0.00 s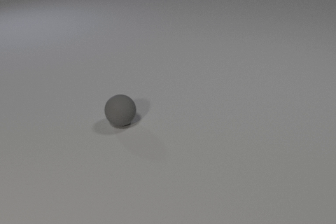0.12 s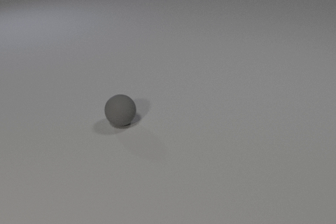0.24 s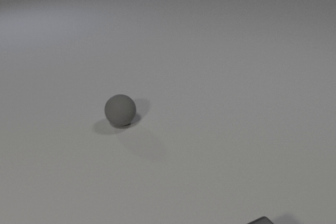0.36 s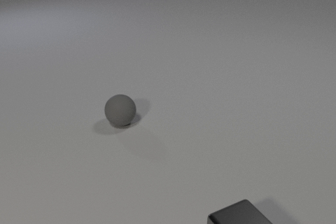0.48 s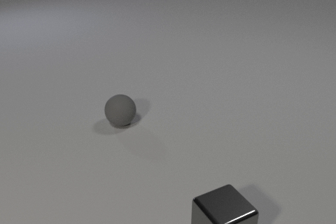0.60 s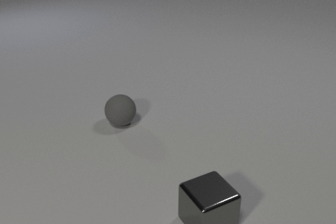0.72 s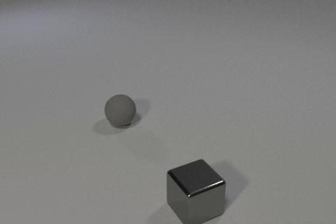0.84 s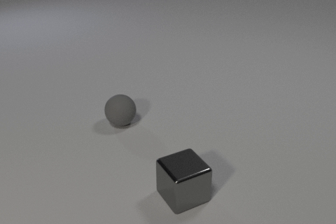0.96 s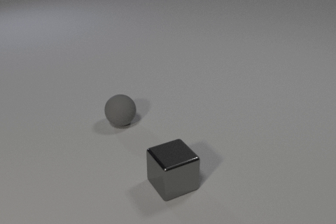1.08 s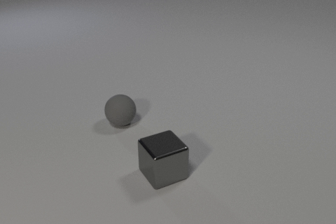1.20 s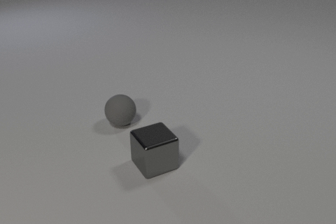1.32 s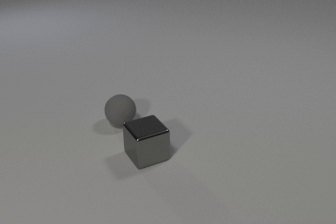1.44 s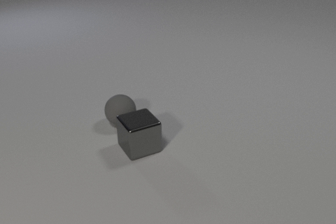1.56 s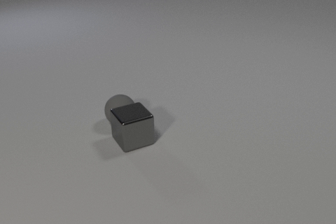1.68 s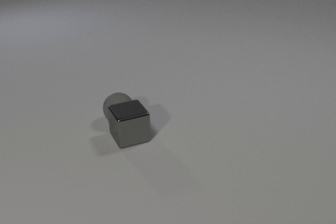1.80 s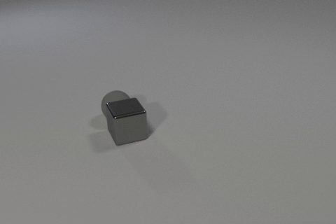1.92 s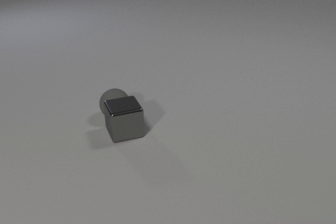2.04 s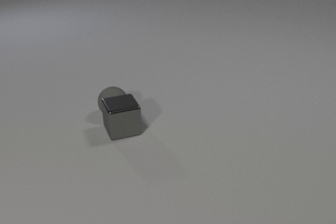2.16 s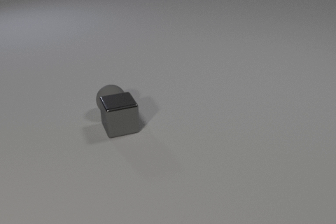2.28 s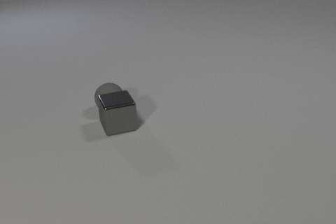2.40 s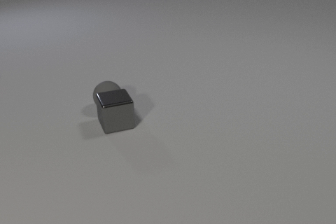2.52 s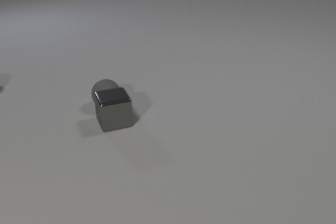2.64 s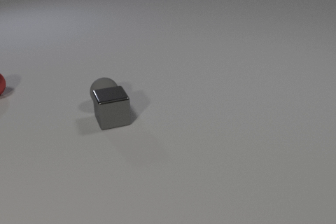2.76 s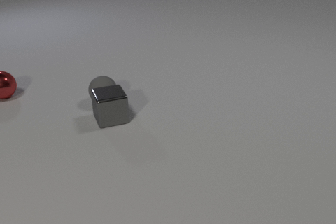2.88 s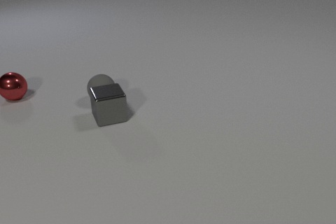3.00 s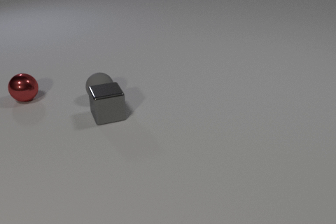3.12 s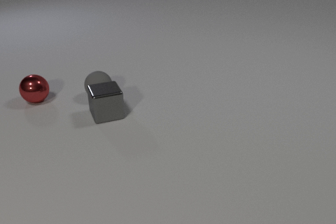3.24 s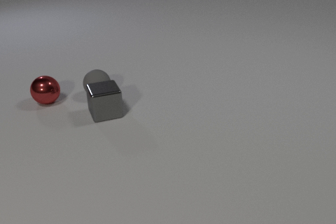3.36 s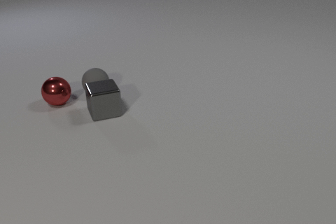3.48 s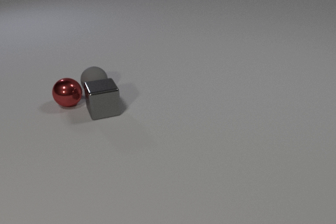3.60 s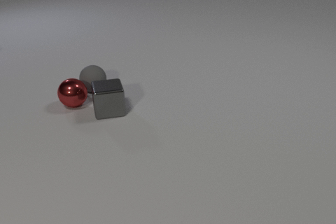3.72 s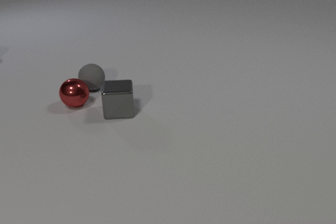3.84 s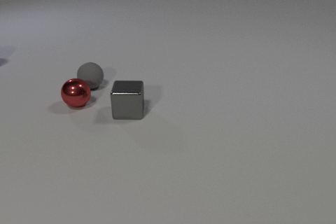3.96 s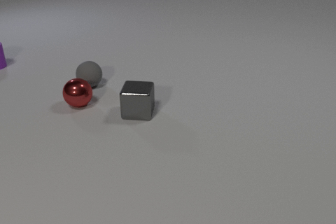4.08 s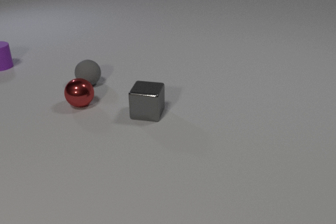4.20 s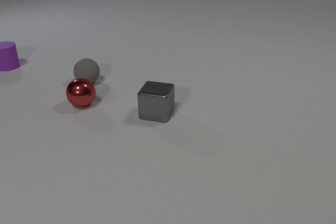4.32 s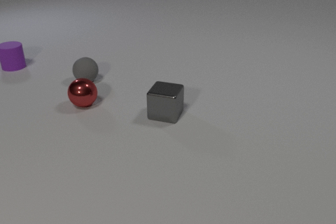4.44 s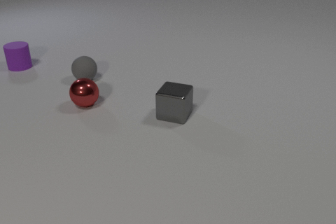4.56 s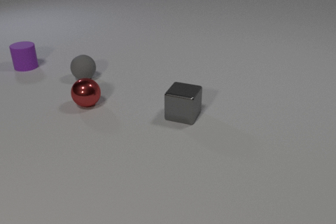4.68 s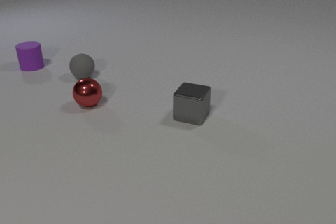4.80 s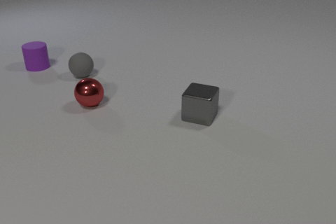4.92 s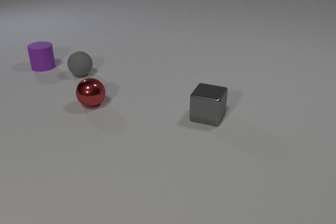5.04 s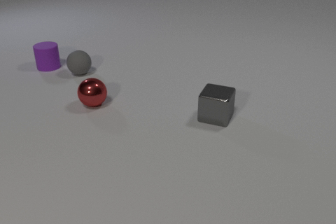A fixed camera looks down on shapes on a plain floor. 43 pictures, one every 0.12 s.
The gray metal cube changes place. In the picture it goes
away from the camera.
The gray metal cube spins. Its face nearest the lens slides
to the left.
0.00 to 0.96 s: The gray metal cube comes in at the bottom edge, slides away from the camera and to the left.
0.96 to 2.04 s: The gray metal cube slides away from the camera and to the left. The gray rubber sphere rolls away from the camera. The gray metal cube and the gray rubber sphere collide.
2.04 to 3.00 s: The gray metal cube slides away from the camera and to the left. The gray rubber sphere rolls away from the camera. The red metal sphere comes in at the left edge, rolls to the right and toward the camera.
3.00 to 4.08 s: The gray metal cube slides to the right, spins clockwise seen from above by about 30 degrees, its near face sliding to the left. The gray rubber sphere rolls away from the camera. The red metal sphere rolls to the right and toward the camera. The purple rubber cylinder comes in at the left edge, slides to the right and toward the camera. The gray metal cube and the red metal sphere collide.
4.08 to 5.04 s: The gray metal cube slides to the right. The gray rubber sphere rolls away from the camera. The red metal sphere rolls to the right. The purple rubber cylinder slides to the right.
How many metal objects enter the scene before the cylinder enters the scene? 2.
Are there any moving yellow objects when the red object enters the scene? no.
How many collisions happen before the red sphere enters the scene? 1.
